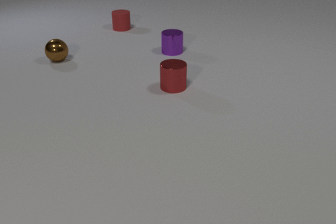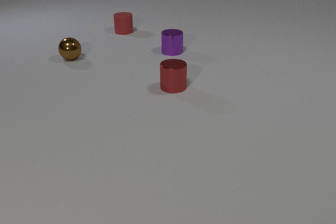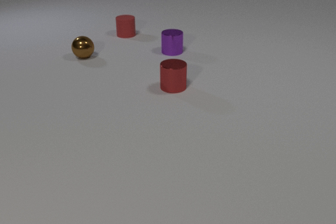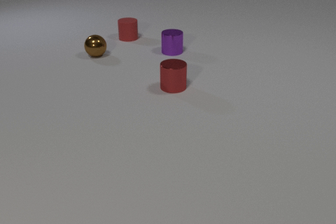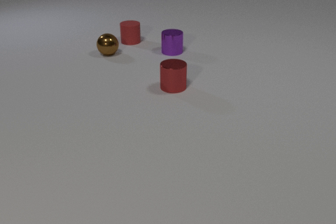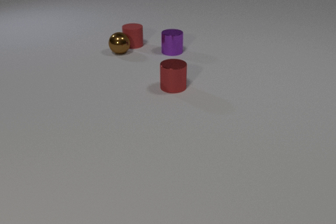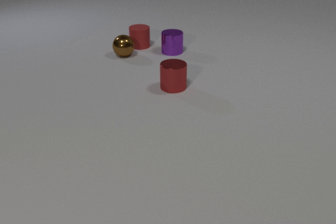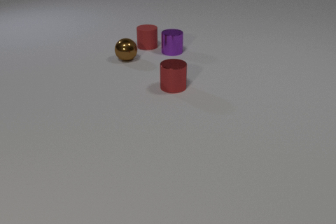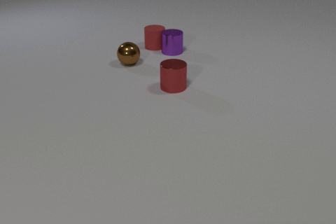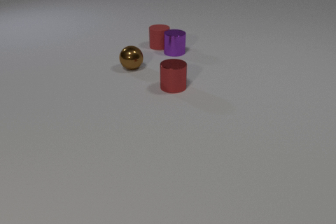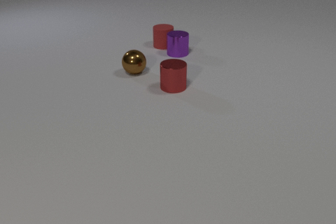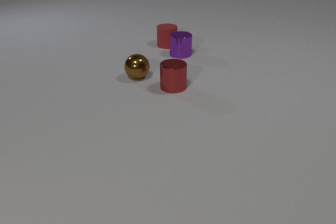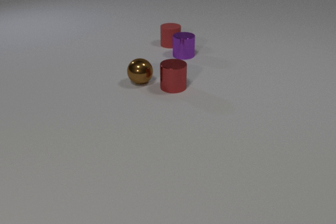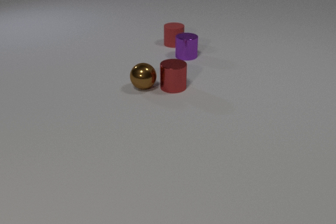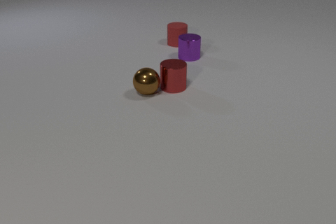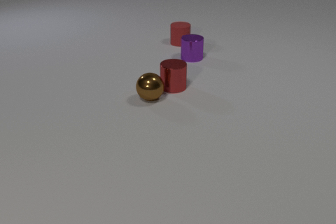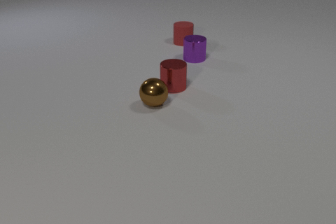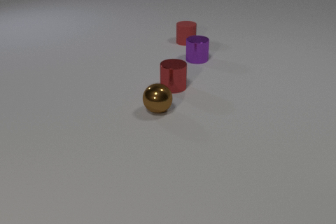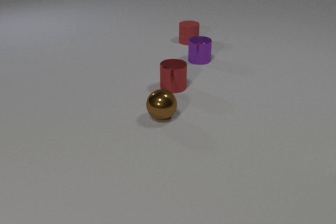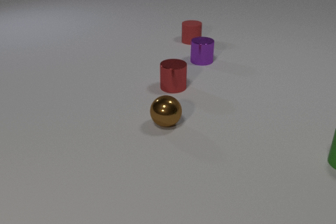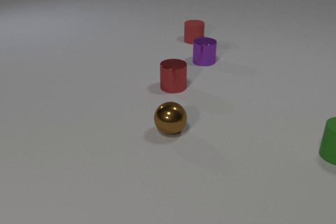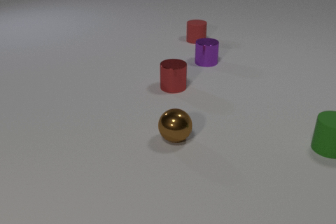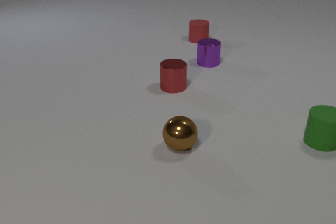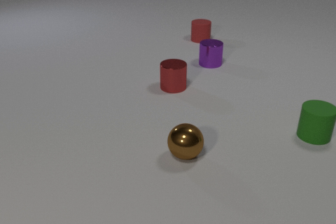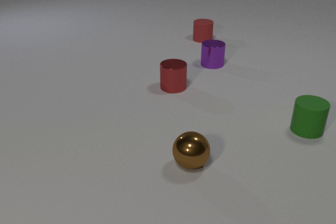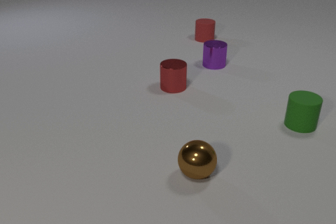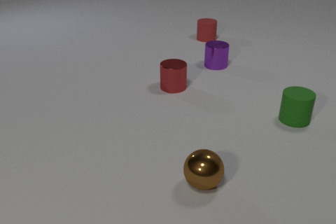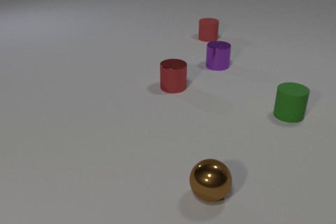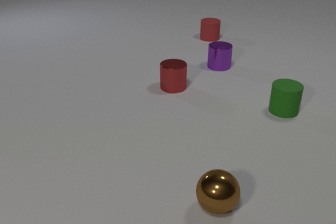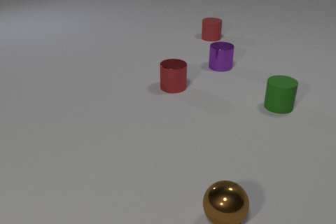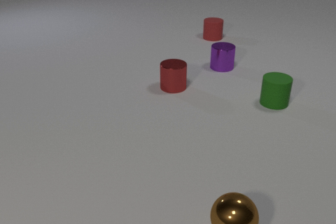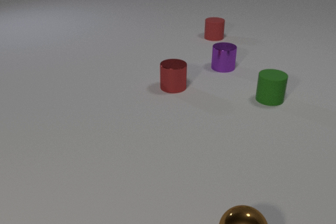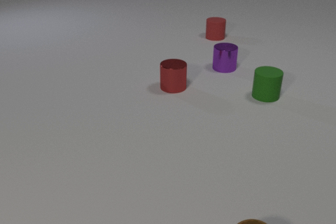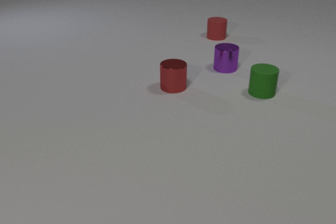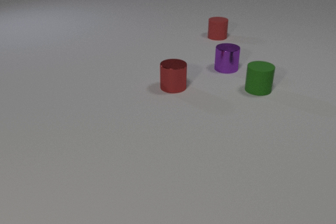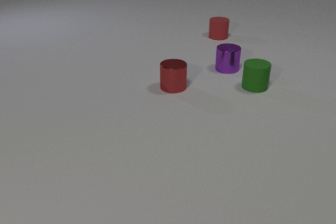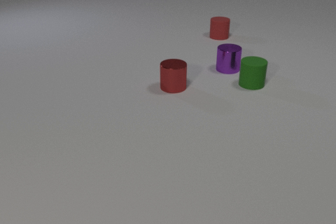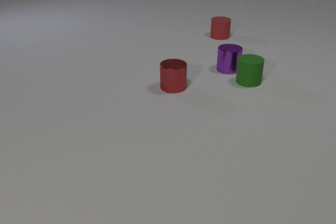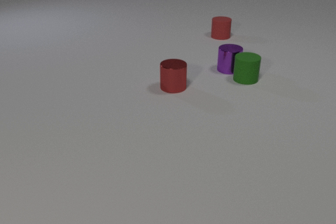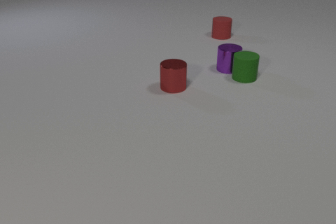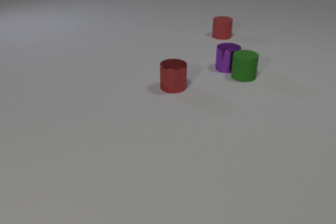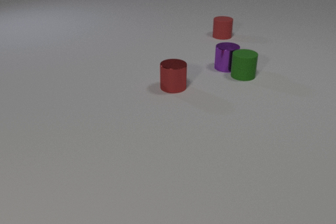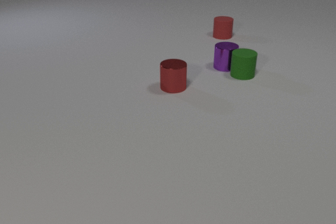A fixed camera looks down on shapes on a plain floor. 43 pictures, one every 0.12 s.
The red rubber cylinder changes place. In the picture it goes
to the right.
The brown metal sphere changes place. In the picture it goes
toward the camera.
0.00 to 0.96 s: The red rubber cylinder slides toward the camera and to the right. The brown metal sphere rolls to the right. The red rubber cylinder and the brown metal sphere collide.
0.96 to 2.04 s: The red rubber cylinder slides to the right and away from the camera. The brown metal sphere rolls toward the camera. The purple metal cylinder slides to the right and toward the camera. The red rubber cylinder and the purple metal cylinder collide.
2.04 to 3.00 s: The red rubber cylinder slides to the right and away from the camera. The brown metal sphere rolls toward the camera. The purple metal cylinder slides to the right and toward the camera. The green rubber cylinder comes in at the right edge, slides away from the camera and to the left.
3.00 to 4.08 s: The red rubber cylinder slides to the right and away from the camera. The brown metal sphere rolls toward the camera and to the right, leaves at the bottom edge. The purple metal cylinder slides to the right and toward the camera. The green rubber cylinder slides away from the camera and to the left.
4.08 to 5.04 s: The red rubber cylinder slides to the right. The purple metal cylinder moves, and ends about where it began. The green rubber cylinder slides away from the camera and to the left. The purple metal cylinder and the green rubber cylinder collide.
What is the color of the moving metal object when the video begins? brown.
How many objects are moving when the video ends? 3.
What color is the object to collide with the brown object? red.
